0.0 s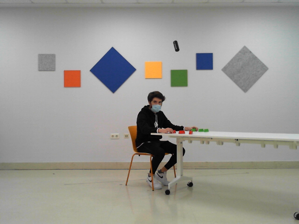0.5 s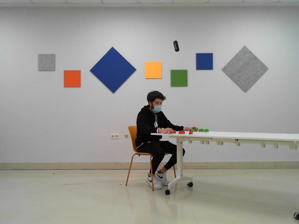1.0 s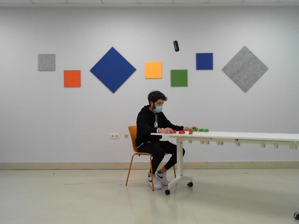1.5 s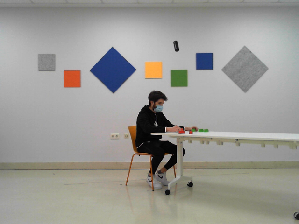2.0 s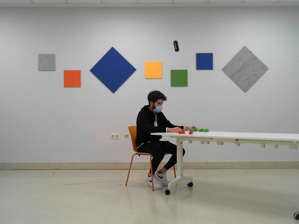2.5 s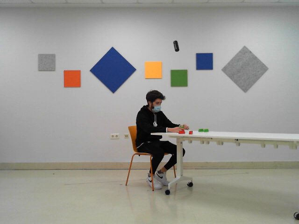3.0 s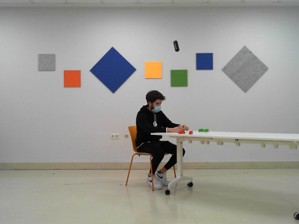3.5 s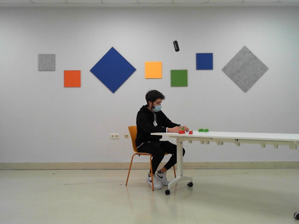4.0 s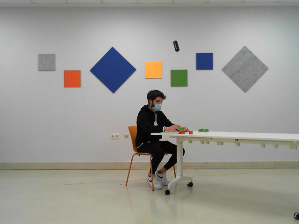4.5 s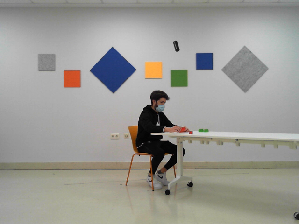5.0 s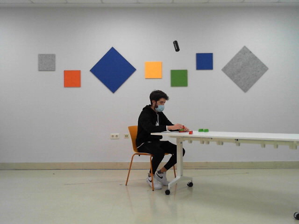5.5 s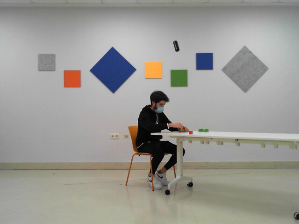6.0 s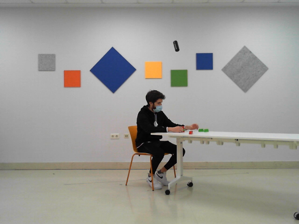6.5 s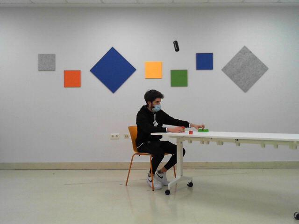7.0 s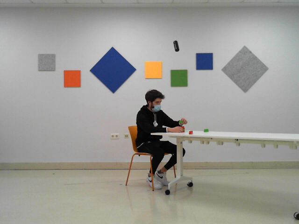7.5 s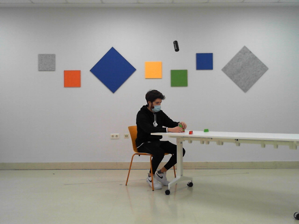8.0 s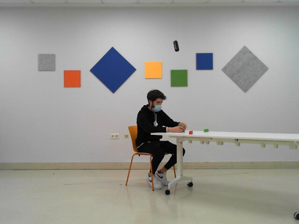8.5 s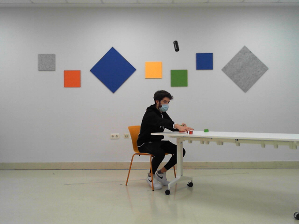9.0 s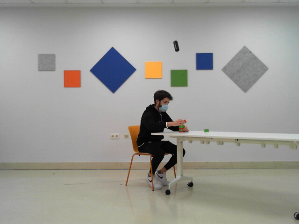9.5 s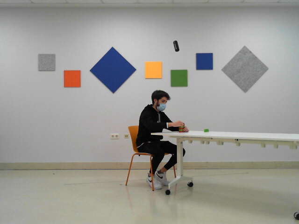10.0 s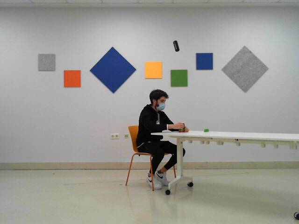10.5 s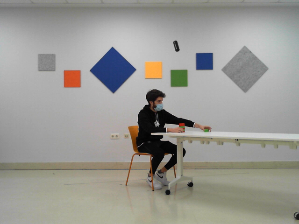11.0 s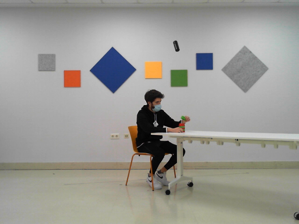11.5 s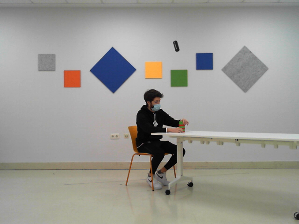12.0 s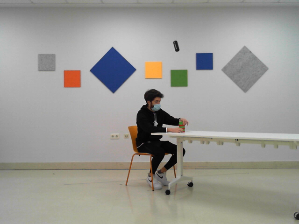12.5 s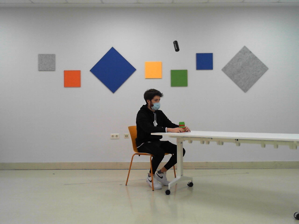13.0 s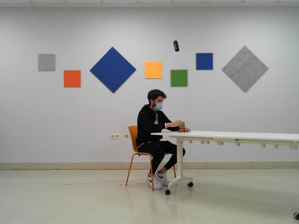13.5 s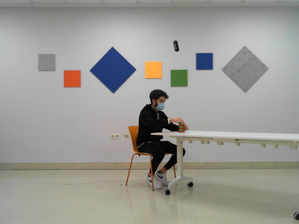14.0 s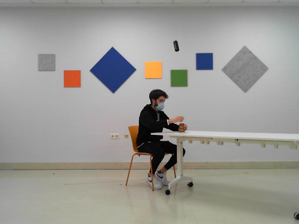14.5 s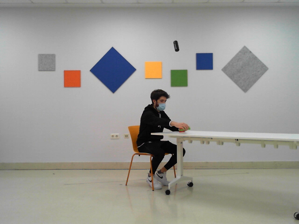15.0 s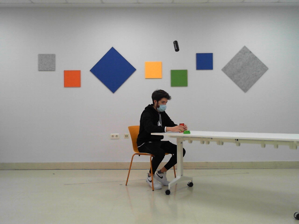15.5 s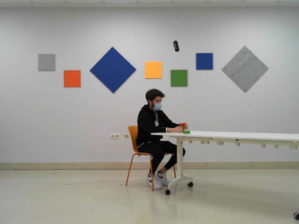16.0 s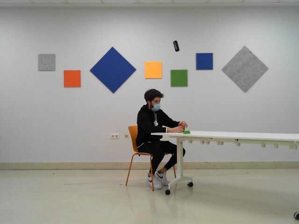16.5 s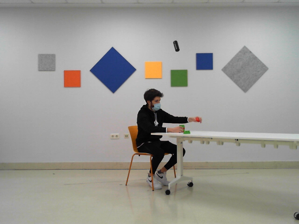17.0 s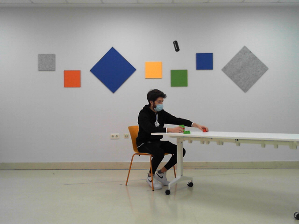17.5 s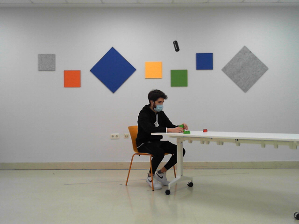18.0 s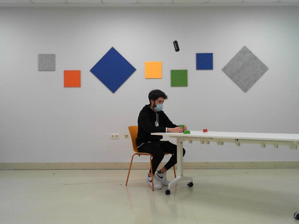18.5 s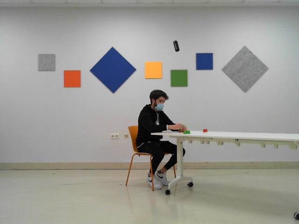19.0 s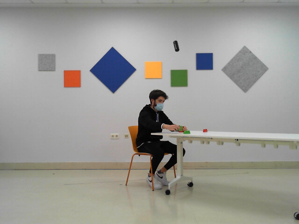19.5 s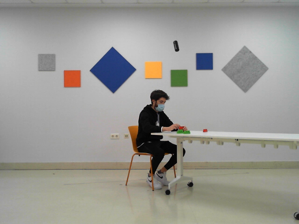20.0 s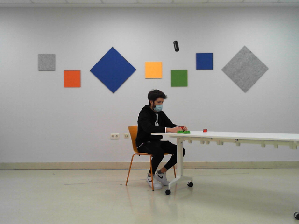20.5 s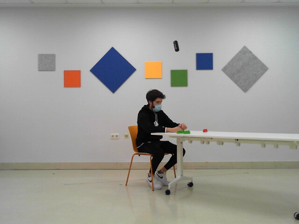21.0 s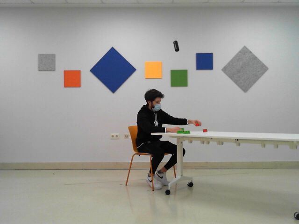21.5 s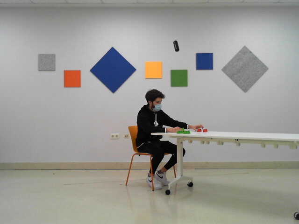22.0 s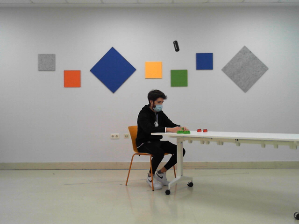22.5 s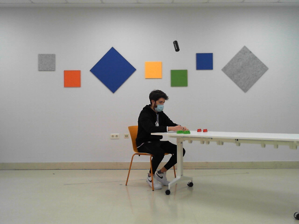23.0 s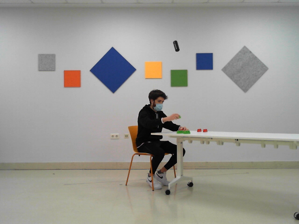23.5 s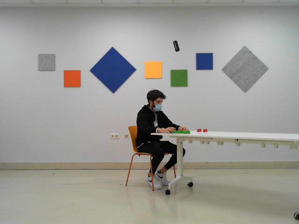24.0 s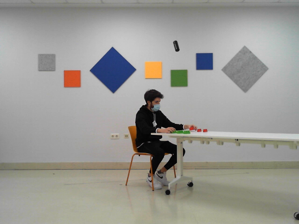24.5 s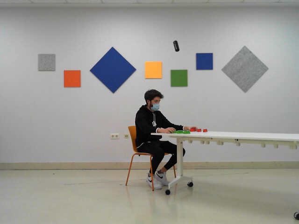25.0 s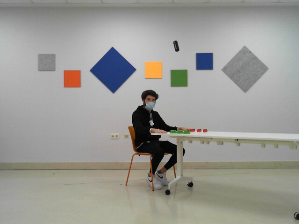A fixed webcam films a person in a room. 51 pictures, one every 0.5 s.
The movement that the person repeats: Assemble and disassemble a 6-piece LEGO tower.
